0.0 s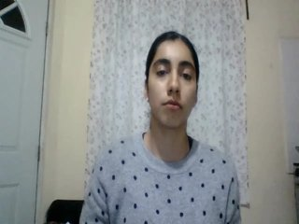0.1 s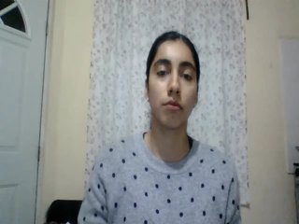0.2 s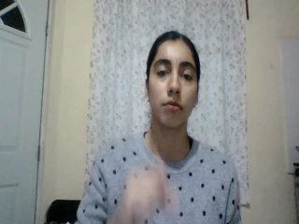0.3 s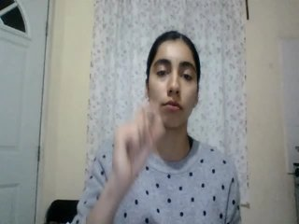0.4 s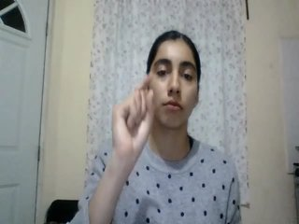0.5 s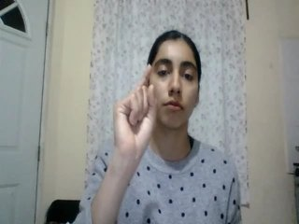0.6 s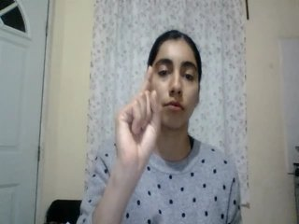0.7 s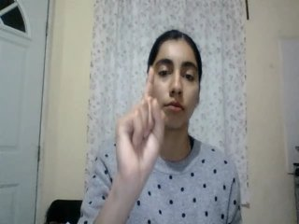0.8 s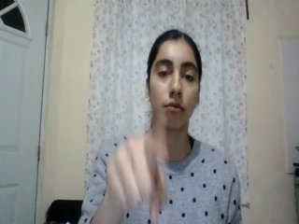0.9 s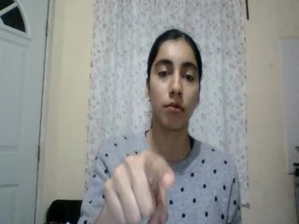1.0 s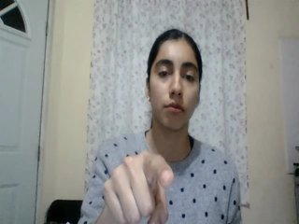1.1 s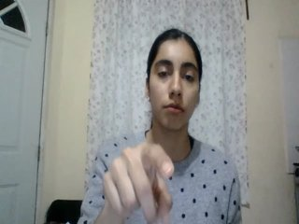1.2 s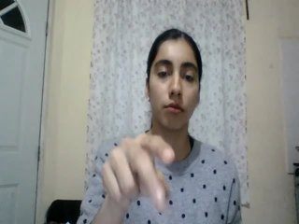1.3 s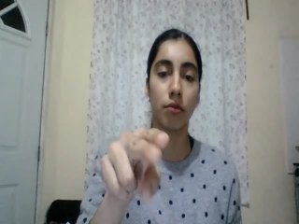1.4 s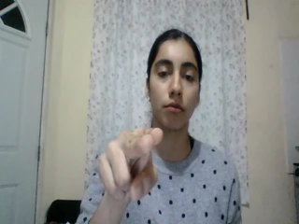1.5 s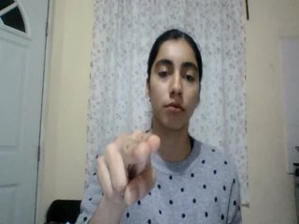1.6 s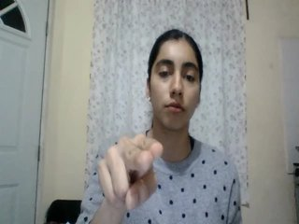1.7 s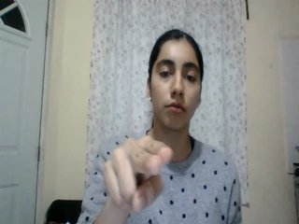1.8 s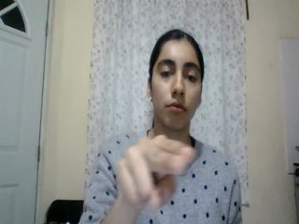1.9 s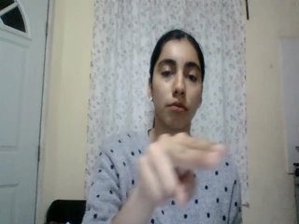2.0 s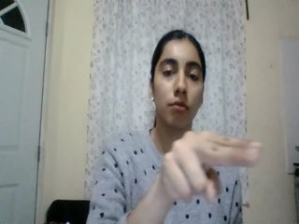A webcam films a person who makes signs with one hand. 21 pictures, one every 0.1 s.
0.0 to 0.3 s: Non-gesture.
0.4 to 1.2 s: Click with one finger.
1.3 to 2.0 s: Pointing with two fingers.
